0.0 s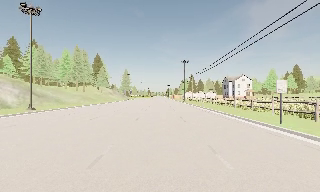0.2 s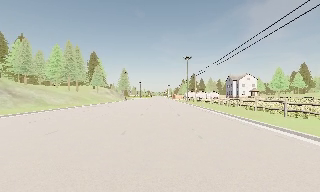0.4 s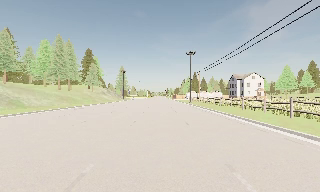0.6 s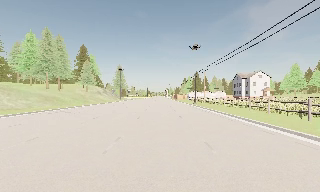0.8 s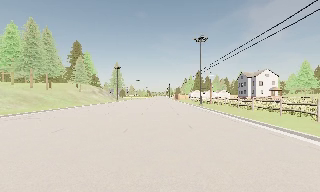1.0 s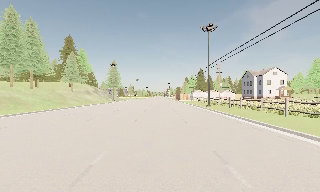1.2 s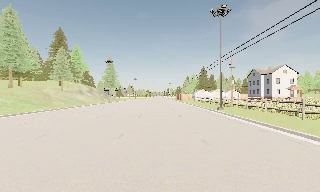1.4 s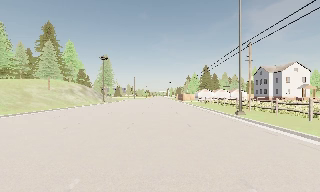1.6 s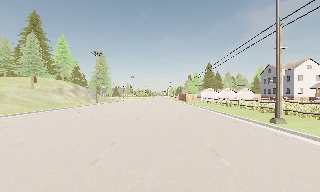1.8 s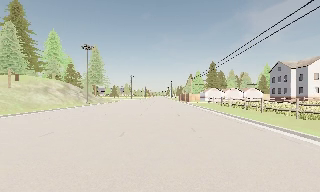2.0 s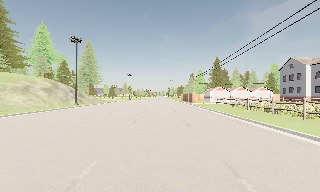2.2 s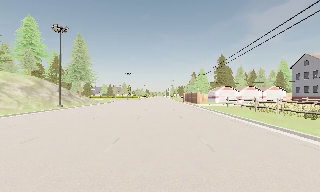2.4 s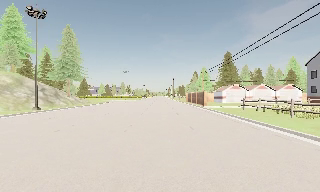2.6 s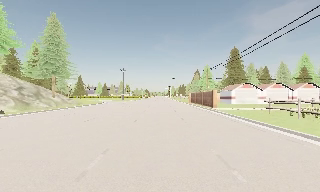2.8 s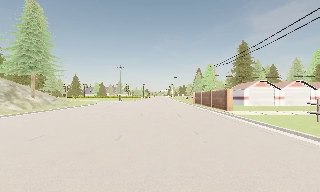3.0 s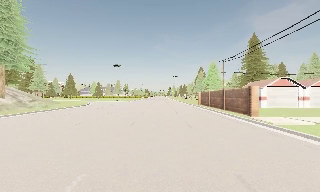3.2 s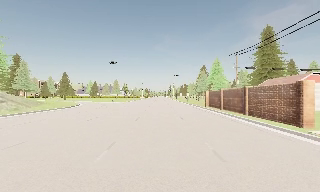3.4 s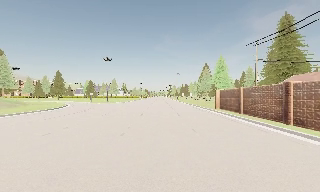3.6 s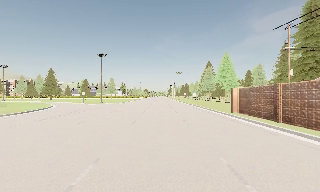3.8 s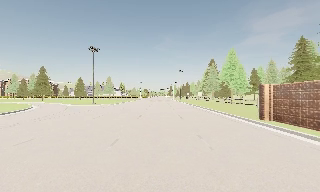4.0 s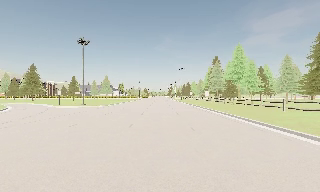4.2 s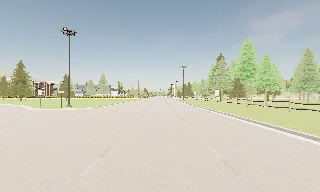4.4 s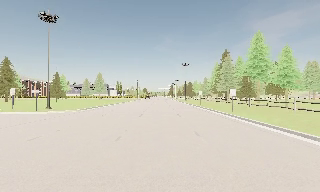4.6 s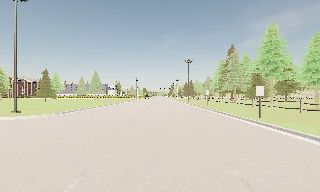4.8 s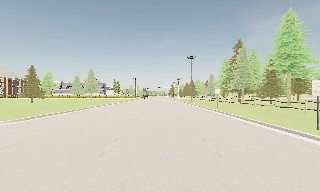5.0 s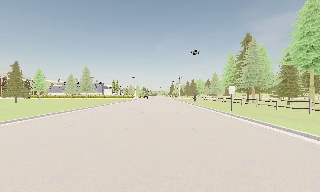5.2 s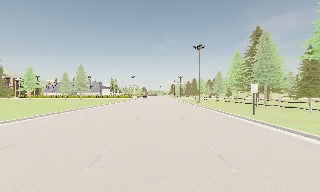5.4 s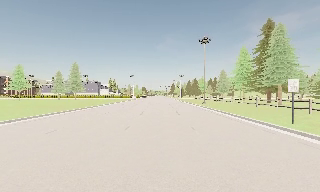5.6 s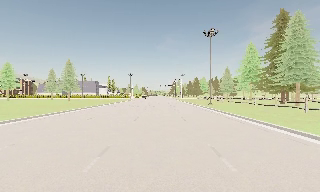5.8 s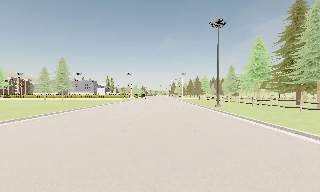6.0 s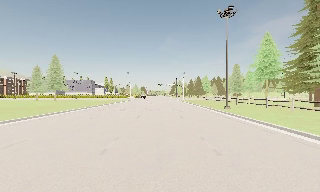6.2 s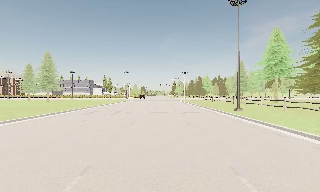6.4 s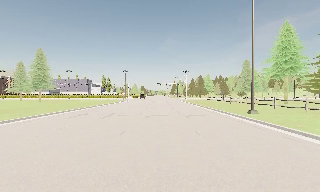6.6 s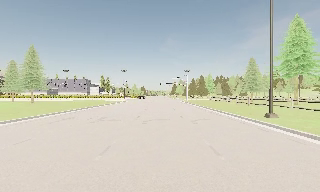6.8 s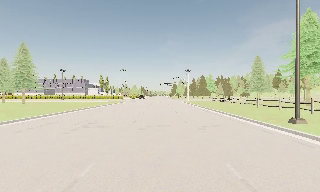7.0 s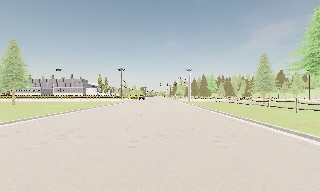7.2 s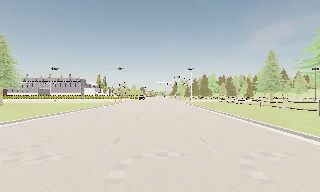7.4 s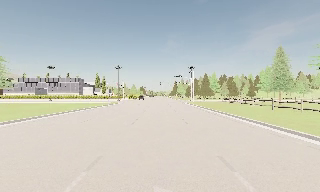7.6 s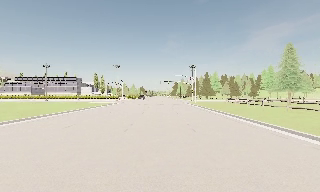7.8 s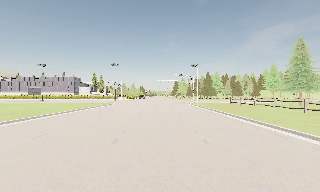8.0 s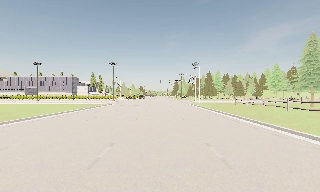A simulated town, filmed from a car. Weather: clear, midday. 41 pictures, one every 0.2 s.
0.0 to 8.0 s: The camera travels forward, about 155 m, so what stands in front looms larger. It loses speed.
The film runs forward here.
